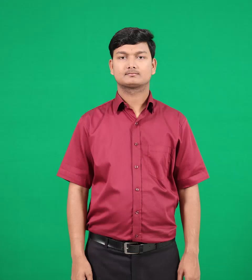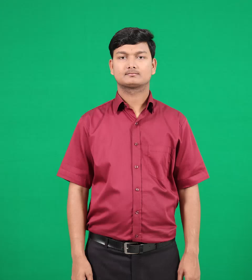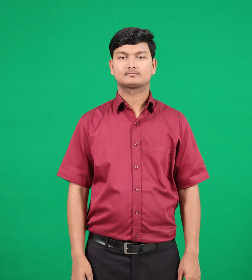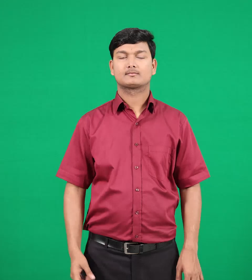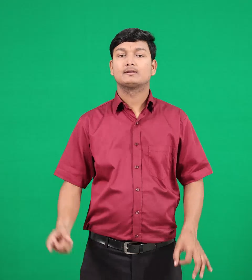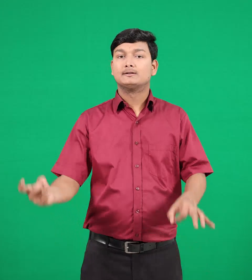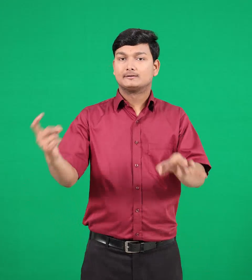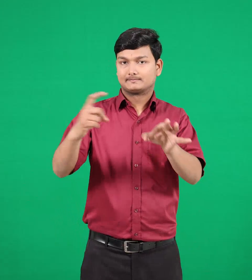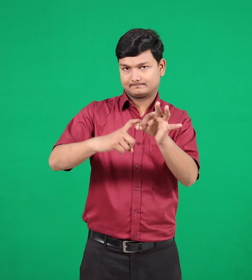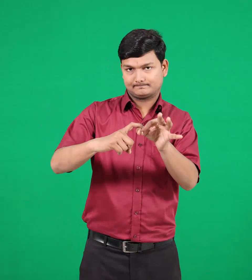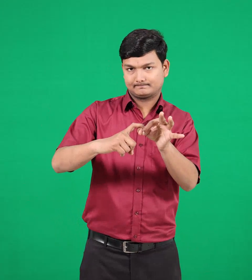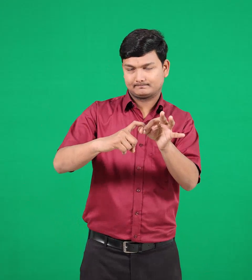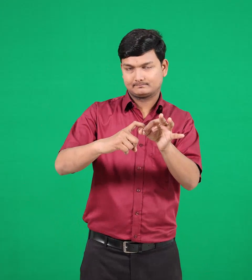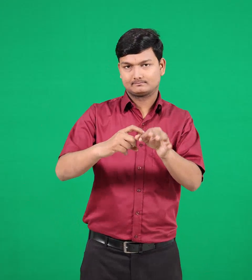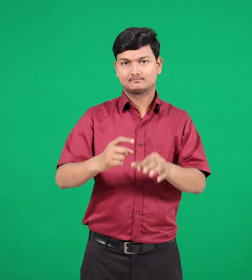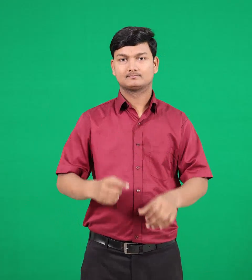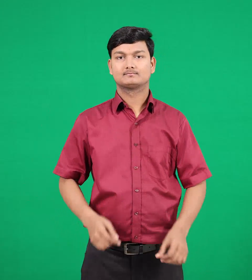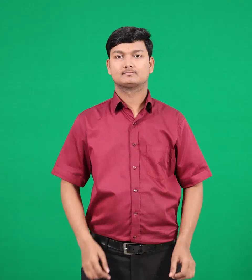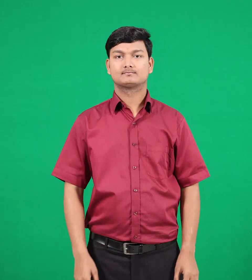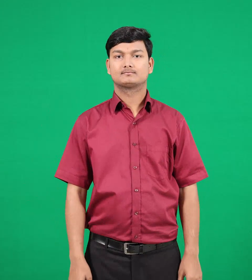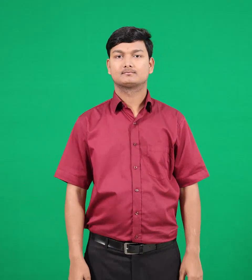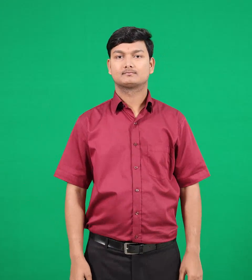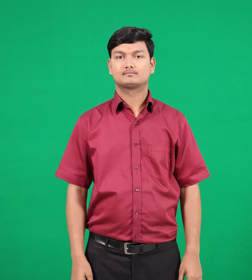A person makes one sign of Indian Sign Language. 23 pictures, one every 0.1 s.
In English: join
